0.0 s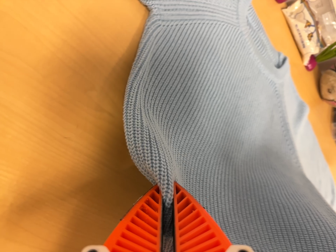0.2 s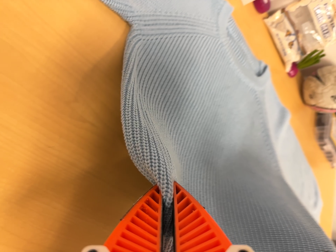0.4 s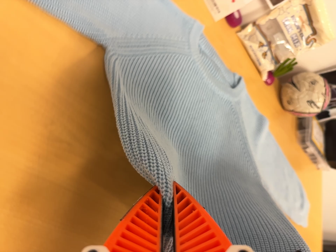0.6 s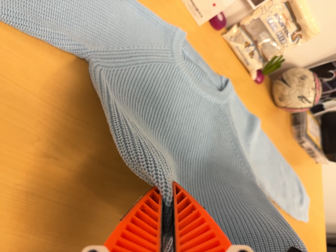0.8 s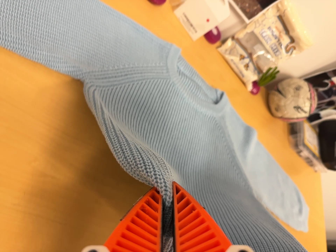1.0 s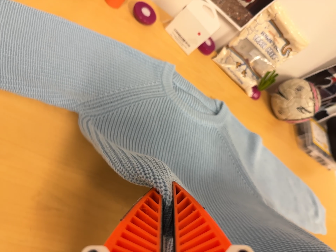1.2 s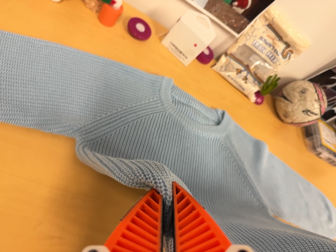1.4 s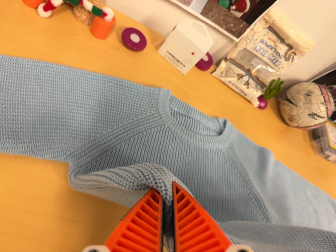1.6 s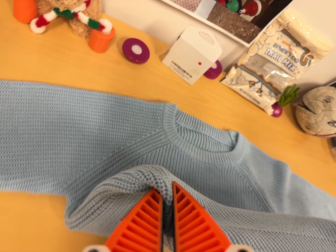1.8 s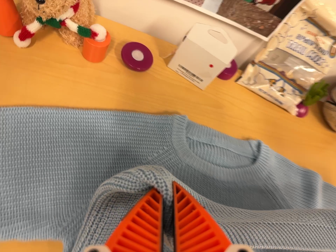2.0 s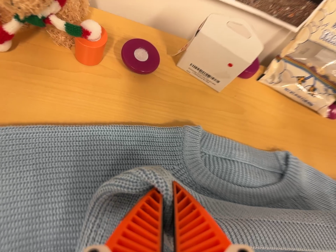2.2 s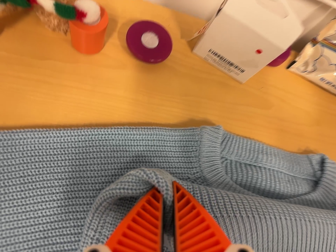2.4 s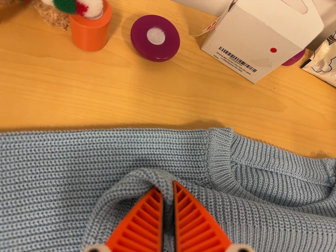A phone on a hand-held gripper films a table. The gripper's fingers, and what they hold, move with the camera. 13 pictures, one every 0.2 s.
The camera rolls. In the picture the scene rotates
counterclockwise.
0.0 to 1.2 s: The camera travels to its right, toward the top of its view and backward, about 14 cm, so close, fixed things drift to the left. It rolls about its line of sight by about 20 degrees, and the scene rotates counterclockwise.
1.2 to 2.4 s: The camera pans to its left by about 15 degrees. It travels forward and toward the top of its view, about 28 cm, so what stands in front looms larger. Its aim tips toward the bottom of its view by about 10 degrees.
The film runs forward here.
